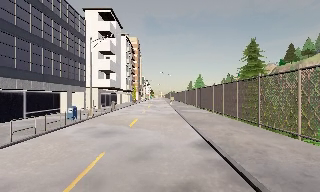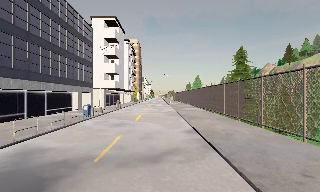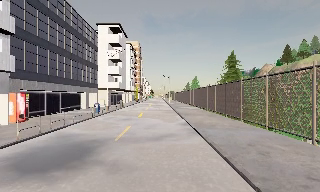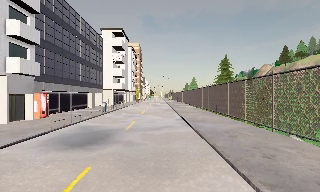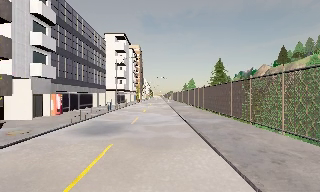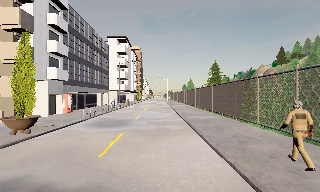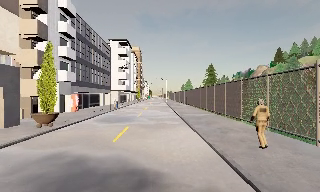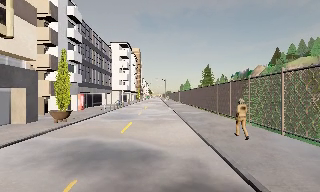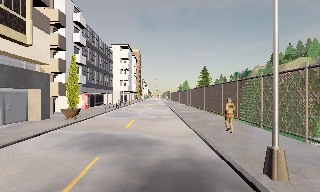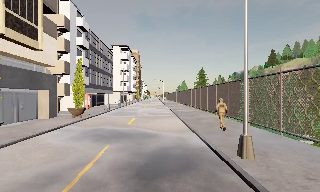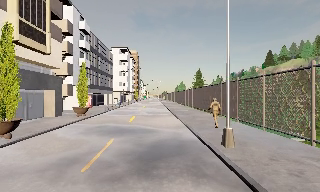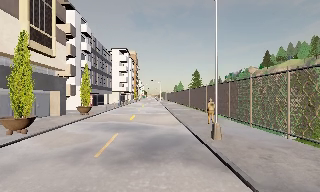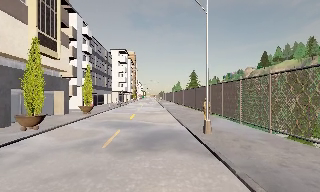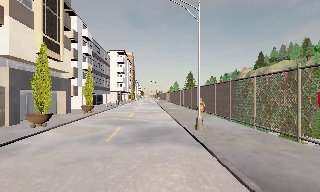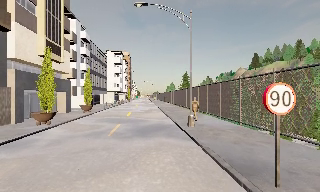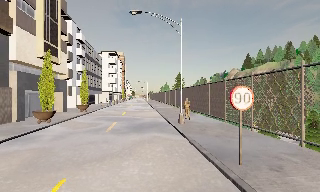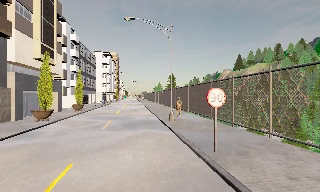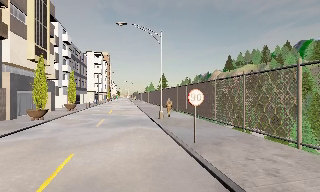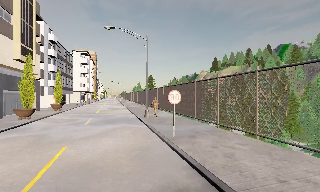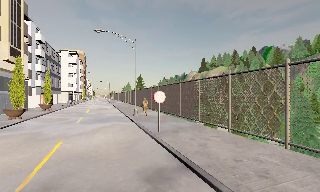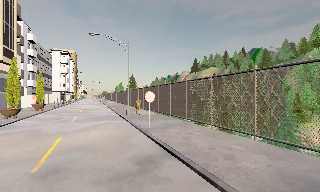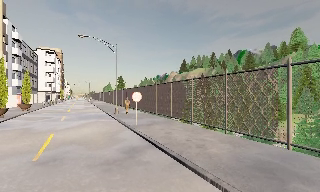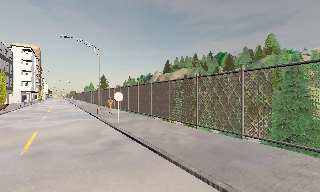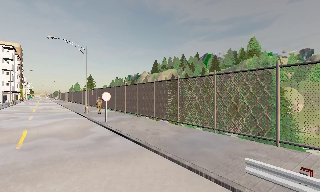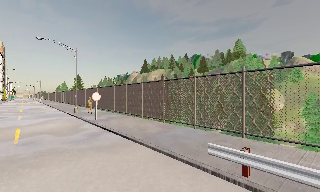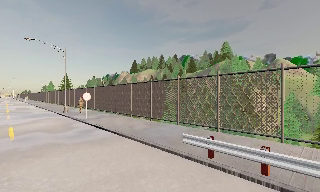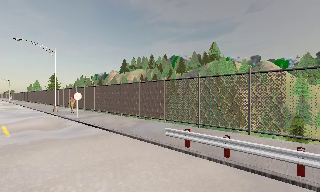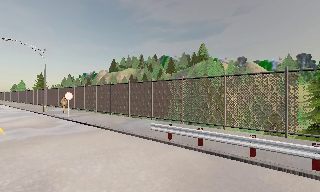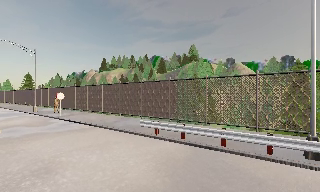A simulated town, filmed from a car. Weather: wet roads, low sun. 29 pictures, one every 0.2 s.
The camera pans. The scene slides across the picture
to the left.
The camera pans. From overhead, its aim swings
clockwise.
0.0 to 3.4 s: The camera swings to its right by about 10 degrees, and the scene slides to the left. It travels backward, about 25 m, so what stands in front gets smaller. It loses speed.
3.4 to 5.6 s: The scene slides to the left, as the camera pans about 40 degrees to its right. It travels backward, about 11 m.
The film runs backward here.
